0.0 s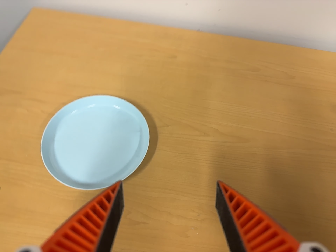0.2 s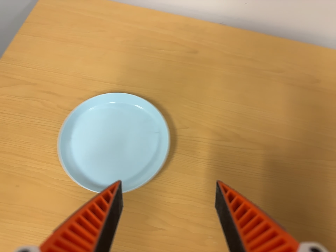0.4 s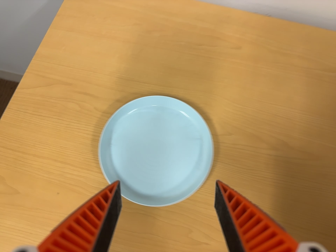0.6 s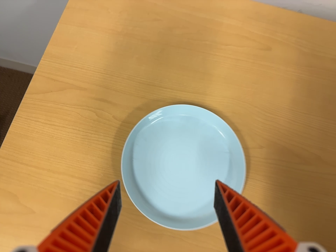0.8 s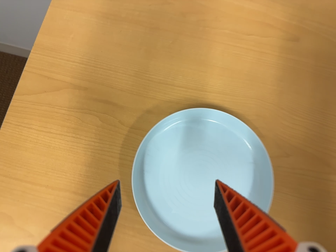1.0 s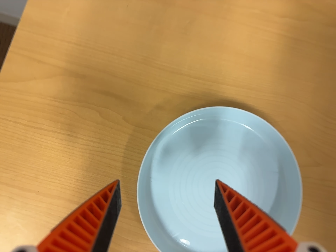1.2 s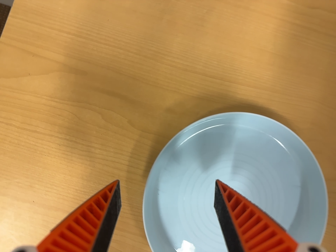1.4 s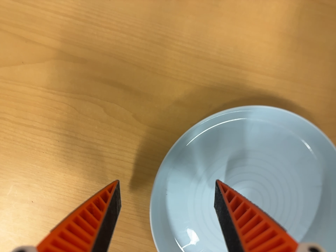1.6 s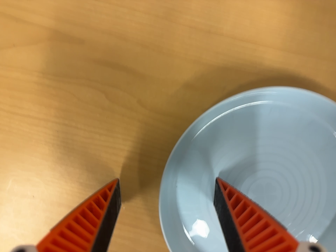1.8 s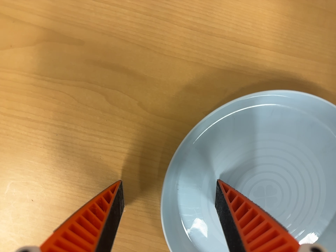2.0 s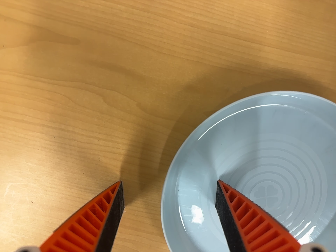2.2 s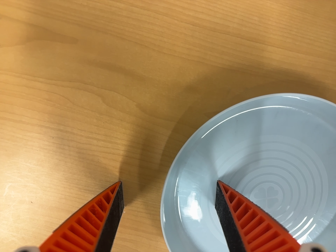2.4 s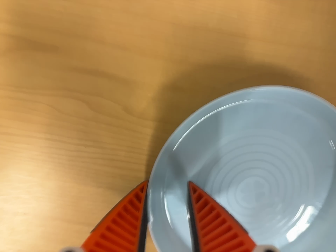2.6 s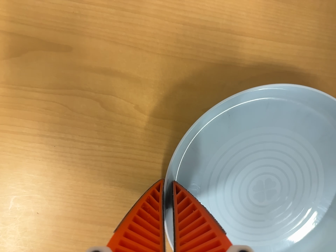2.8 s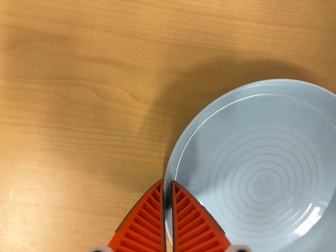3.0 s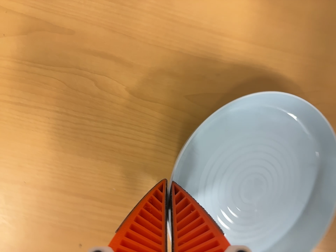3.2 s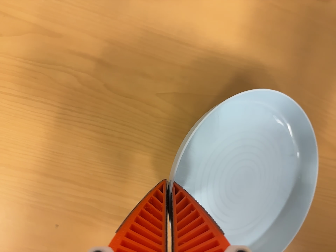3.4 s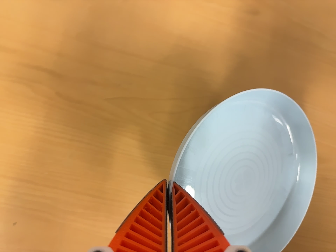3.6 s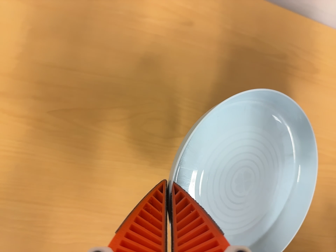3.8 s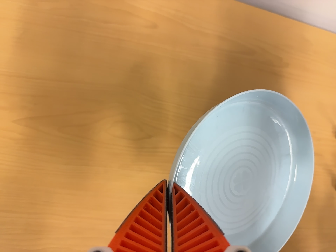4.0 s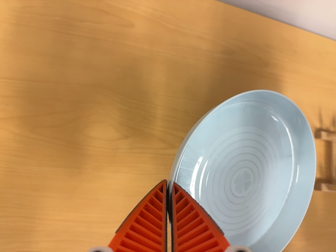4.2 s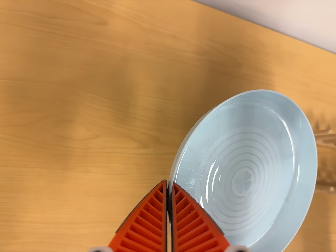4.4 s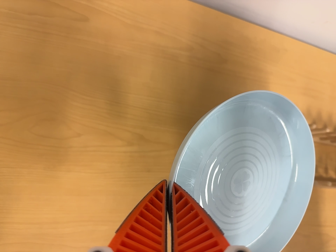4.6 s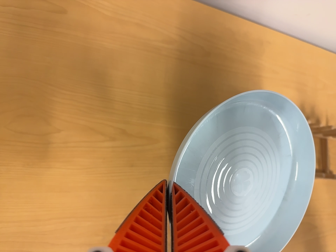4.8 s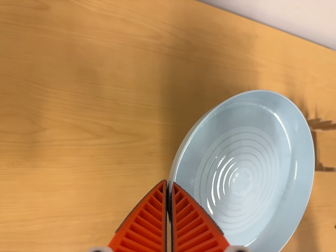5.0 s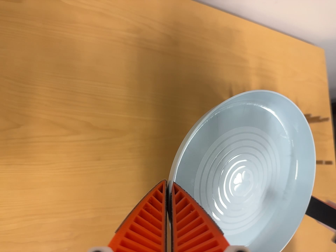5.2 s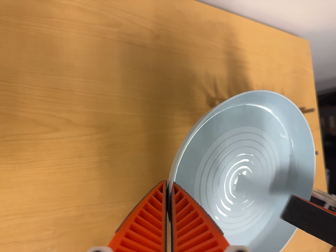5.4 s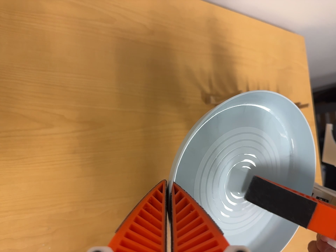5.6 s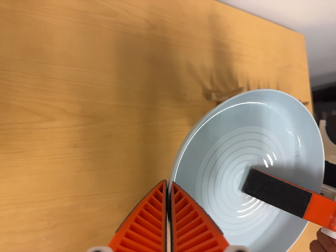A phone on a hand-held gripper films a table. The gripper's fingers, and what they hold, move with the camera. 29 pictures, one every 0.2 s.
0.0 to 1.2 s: The camera travels toward the top of its view, forward and to its left, about 36 cm. Its aim tips toward the bottom of its view by about 30 degrees. It rolls about its line of sight by about 10 degrees, and the scene rotates clockwise.
1.2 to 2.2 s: The camera travels forward and toward the top of its view, about 7 cm, so what stands in front looms larger. Its aim tips toward the bottom of its view by about 15 degrees, and the scene shifts upward.
2.2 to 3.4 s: The camera pans to its right by about 10 degrees. It travels backward, toward the bottom of its view and to its right, about 16 cm, so what stands in front gets smaller. Its aim tips toward the top of its view by about 15 degrees.
3.4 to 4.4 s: The camera travels to its right, about 18 cm, so close, fixed things drift to the left. It rolls about its line of sight by about 10 degrees, and the scene rotates counterclockwise.
4.4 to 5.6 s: The camera travels to its right, about 5 cm, so close, fixed things drift to the left.
The film runs forward here.
